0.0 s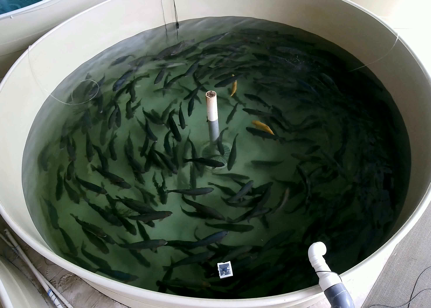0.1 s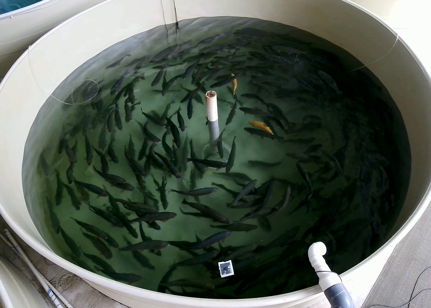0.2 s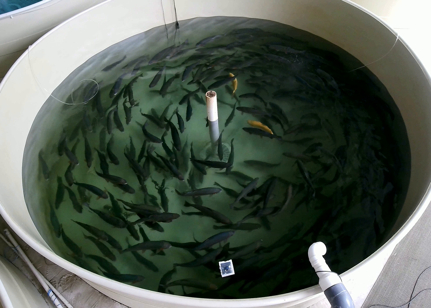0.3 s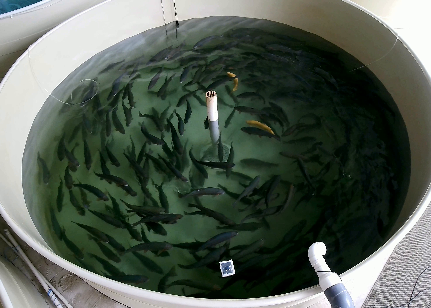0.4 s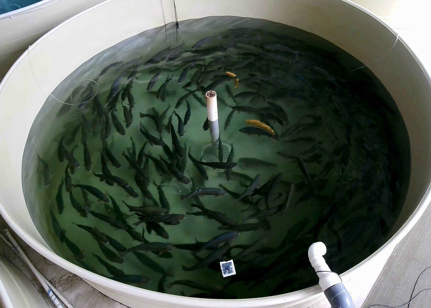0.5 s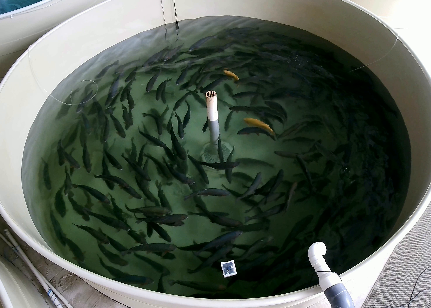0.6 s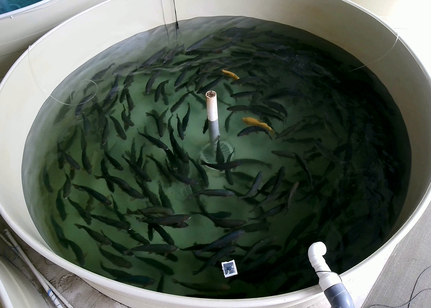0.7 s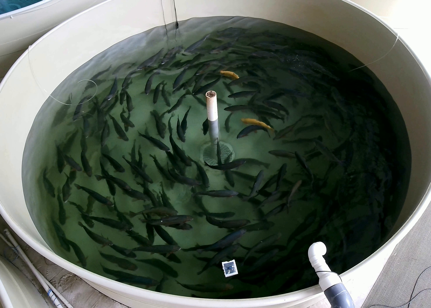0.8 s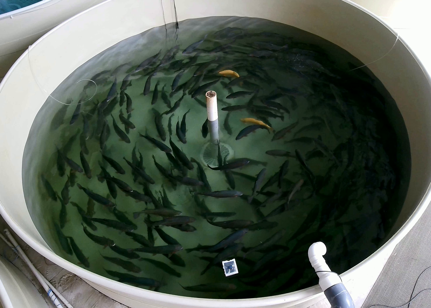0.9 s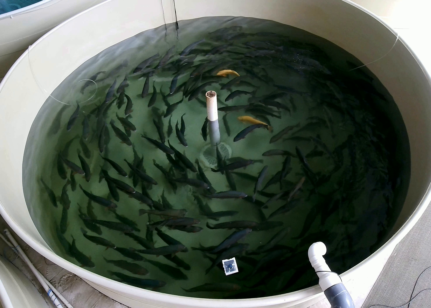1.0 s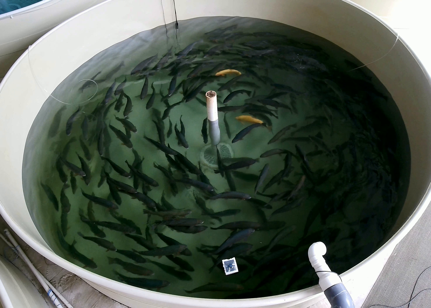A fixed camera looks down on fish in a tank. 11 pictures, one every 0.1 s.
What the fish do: Normal cruising.
